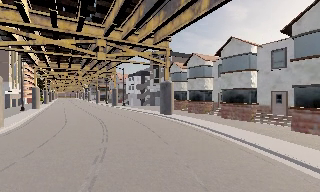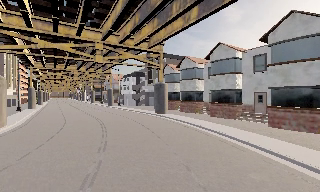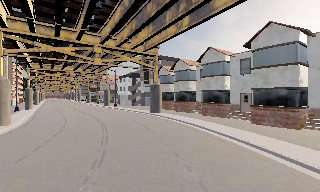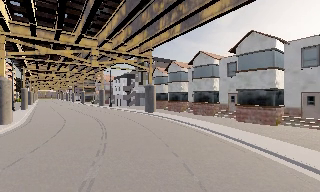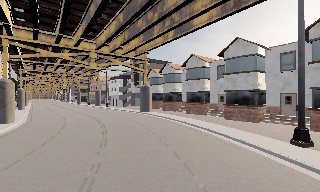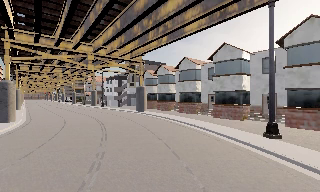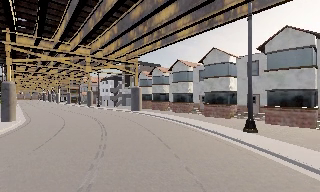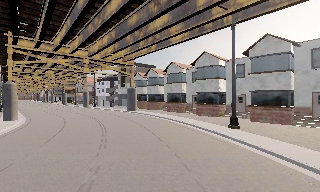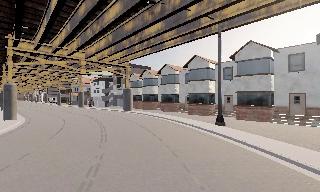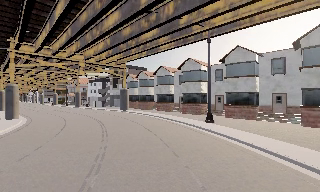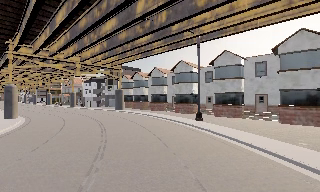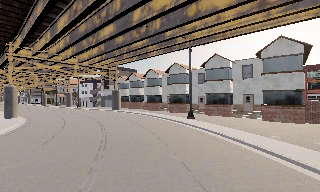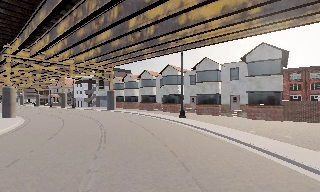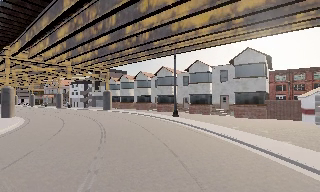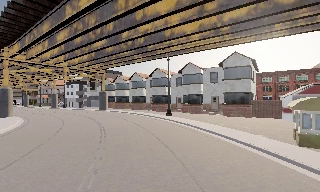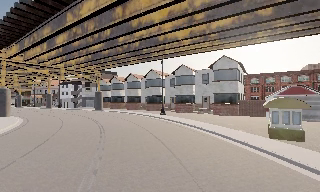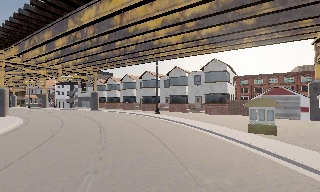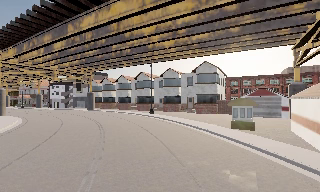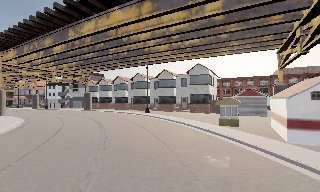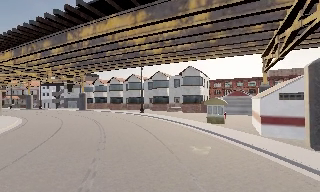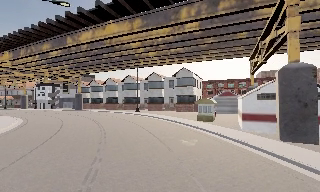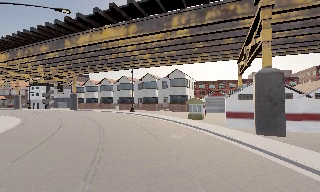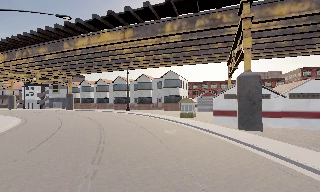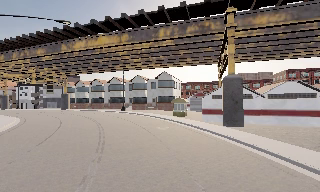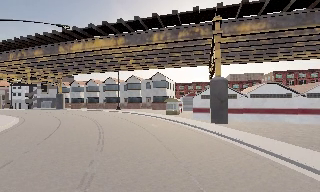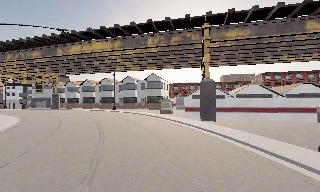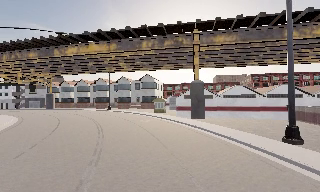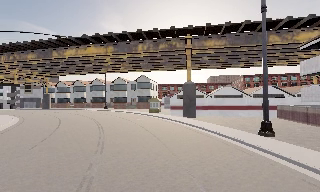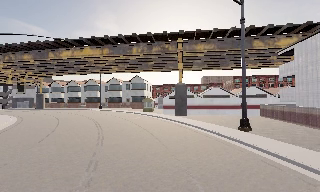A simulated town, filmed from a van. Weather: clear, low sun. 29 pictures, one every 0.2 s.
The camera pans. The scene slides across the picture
to the left.
The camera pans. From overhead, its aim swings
clockwise.
0.0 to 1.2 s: The scene slides to the left, as the camera pans about 10 degrees to its right. It travels backward, about 9 m, so what stands in front gets smaller.
1.2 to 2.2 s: The camera travels backward, about 7 m, so what stands in front gets smaller.
2.2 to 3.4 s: The camera swings to its right by about 10 degrees, and the scene slides to the left. It travels backward, about 9 m, so what stands in front gets smaller.
3.4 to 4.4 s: The camera travels backward, about 7 m, so what stands in front gets smaller.
4.4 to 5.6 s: The scene slides to the left, as the camera pans about 10 degrees to its right. It travels backward, about 9 m, so what stands in front gets smaller.
The film runs backward here.
